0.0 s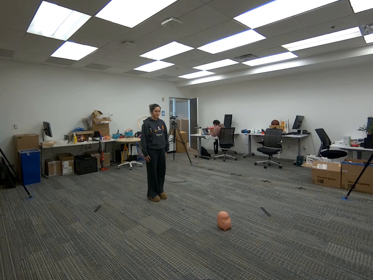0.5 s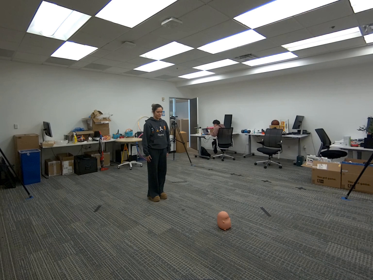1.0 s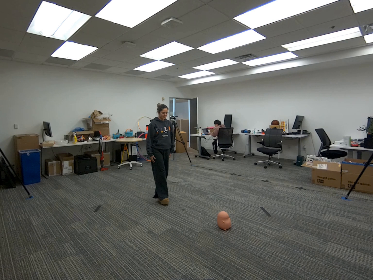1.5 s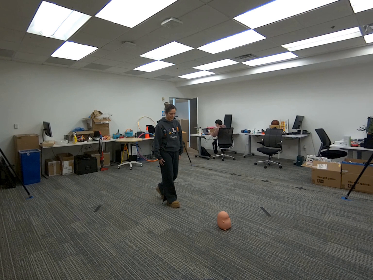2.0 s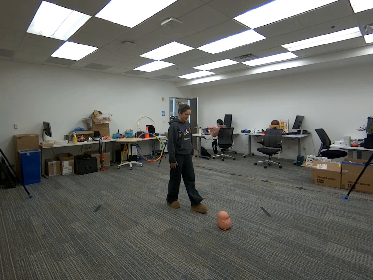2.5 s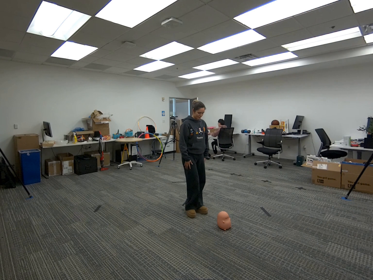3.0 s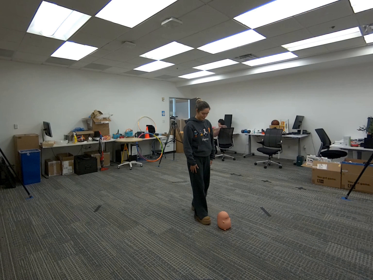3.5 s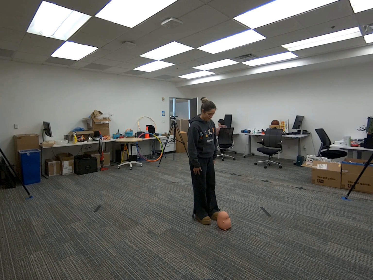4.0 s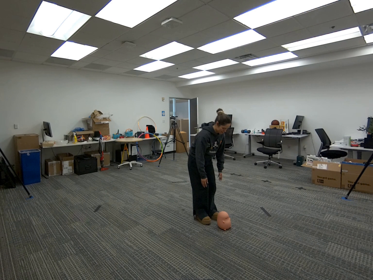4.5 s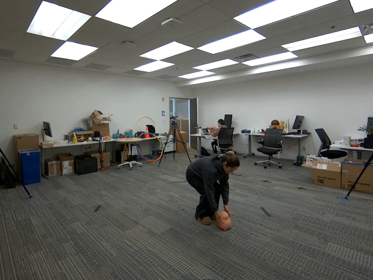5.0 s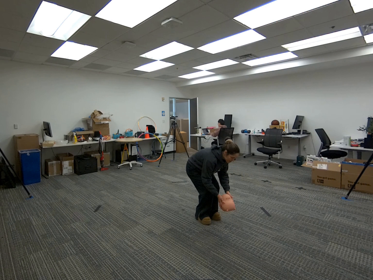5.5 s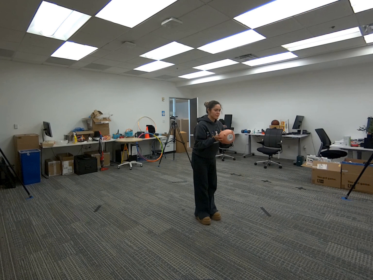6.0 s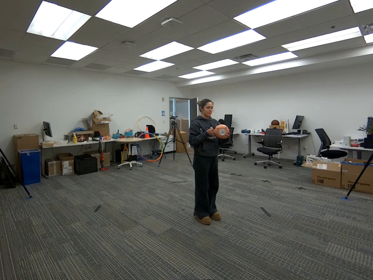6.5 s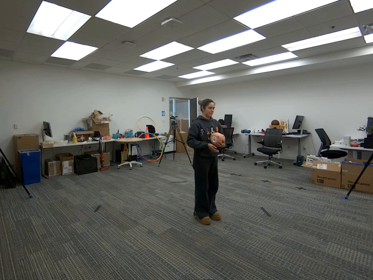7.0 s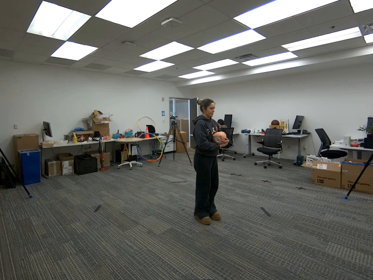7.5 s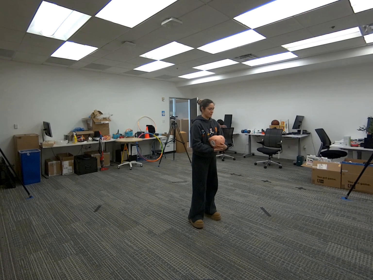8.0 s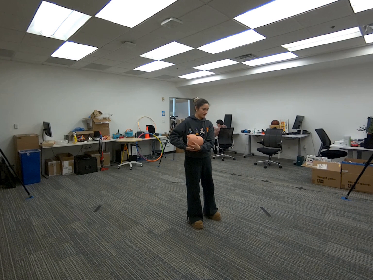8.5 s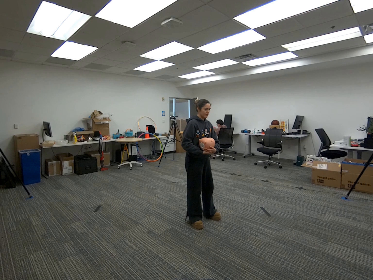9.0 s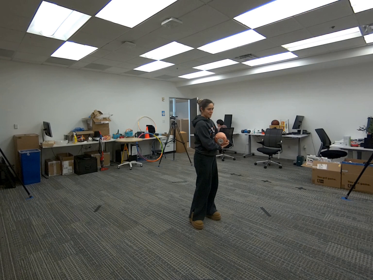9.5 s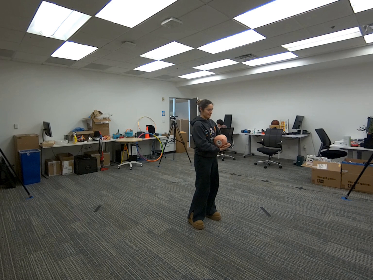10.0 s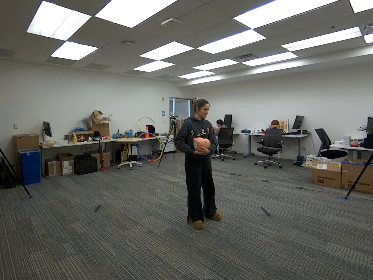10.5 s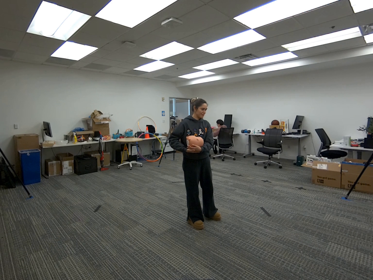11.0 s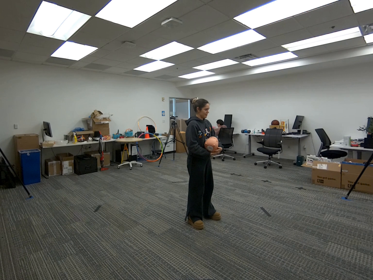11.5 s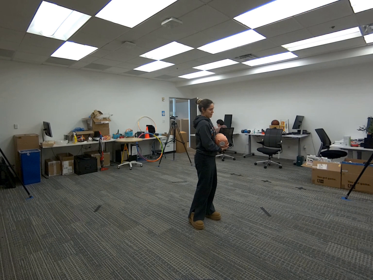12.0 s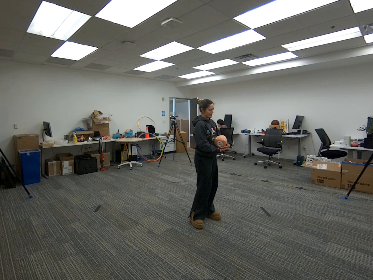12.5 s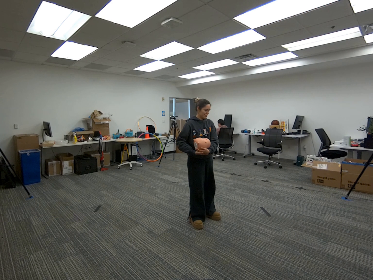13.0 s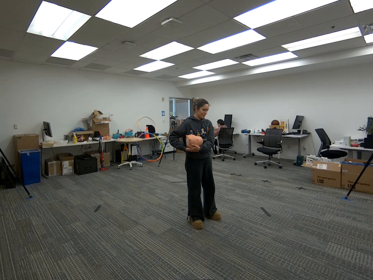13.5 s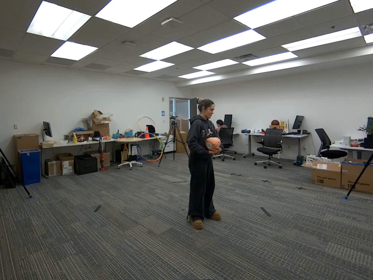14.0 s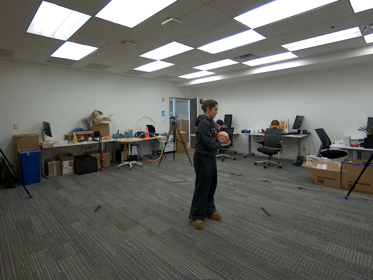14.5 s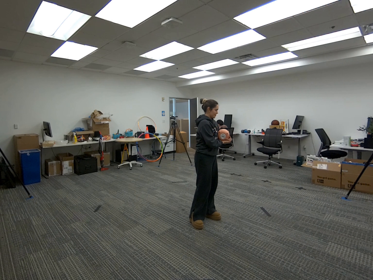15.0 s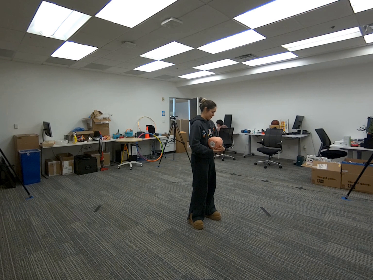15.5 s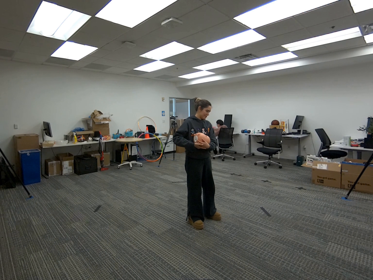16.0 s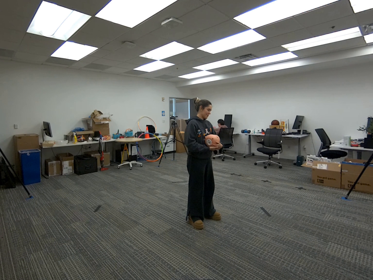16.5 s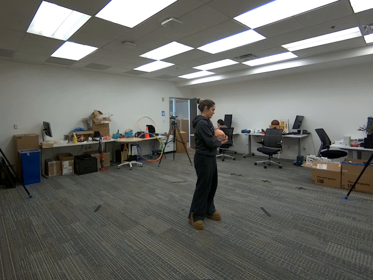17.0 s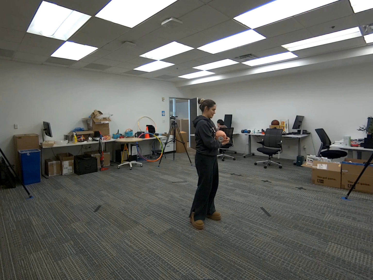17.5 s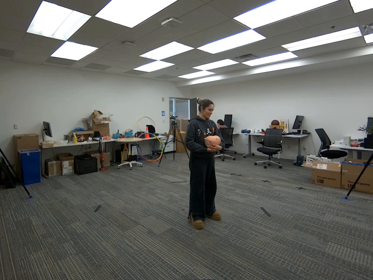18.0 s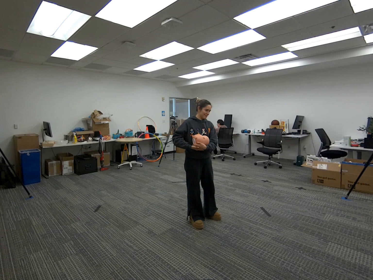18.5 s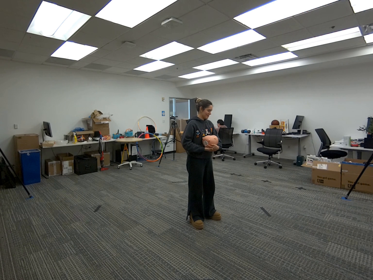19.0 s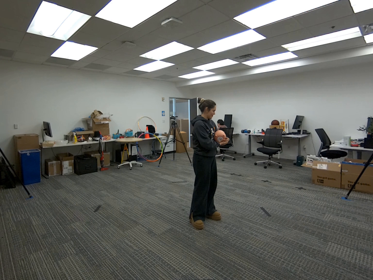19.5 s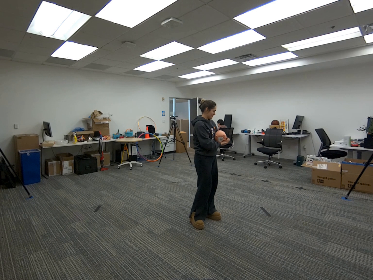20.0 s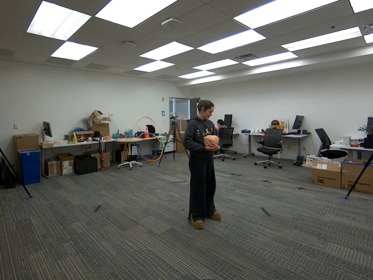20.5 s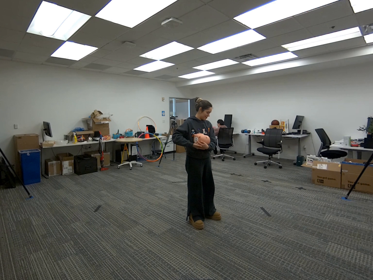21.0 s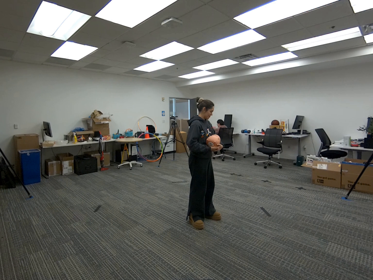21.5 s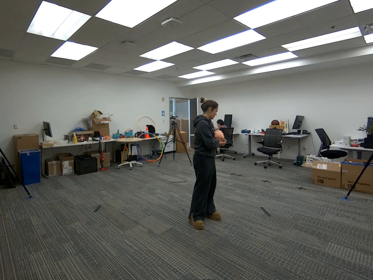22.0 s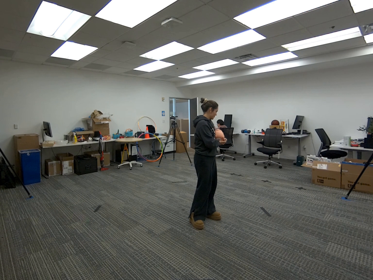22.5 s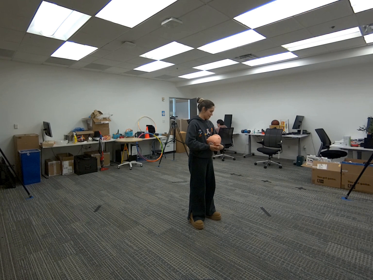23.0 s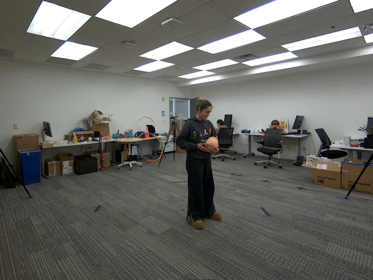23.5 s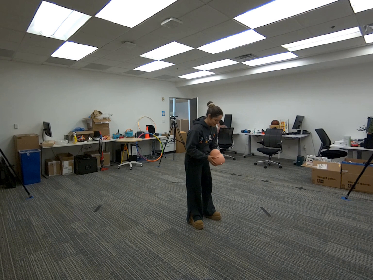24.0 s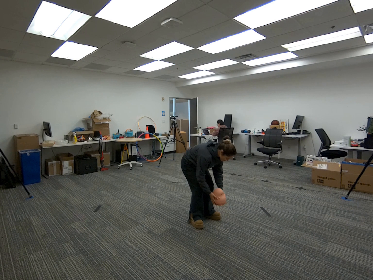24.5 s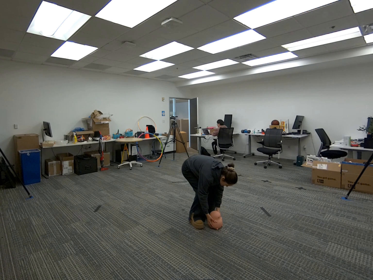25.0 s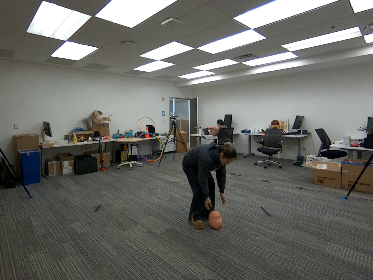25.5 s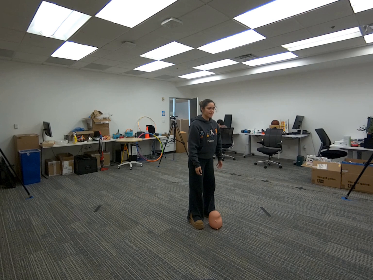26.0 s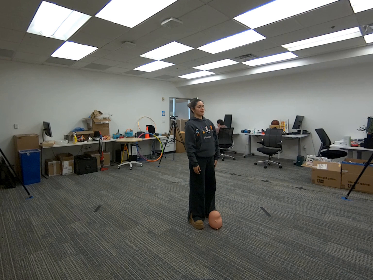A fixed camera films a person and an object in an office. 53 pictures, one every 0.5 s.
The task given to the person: Walk over to the potato light and pick it up from the floor. Hold the potato in both arms and gently sway it side to side and place it back on the floor.
